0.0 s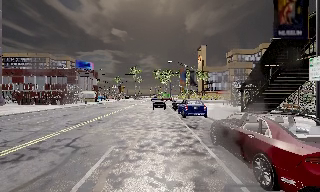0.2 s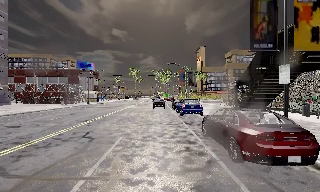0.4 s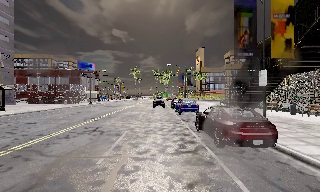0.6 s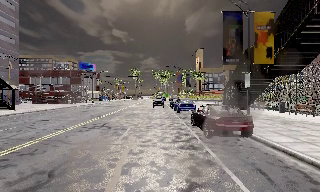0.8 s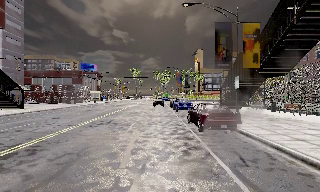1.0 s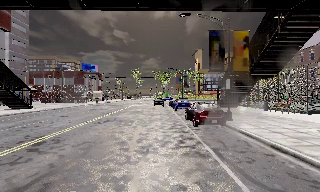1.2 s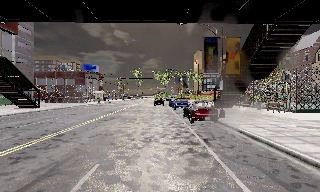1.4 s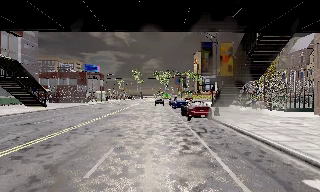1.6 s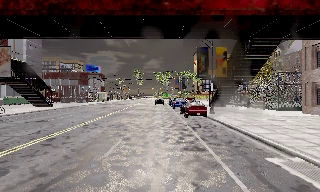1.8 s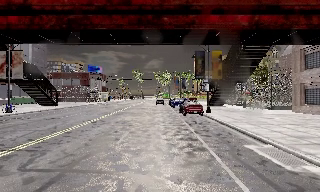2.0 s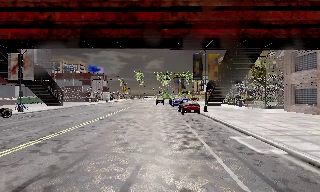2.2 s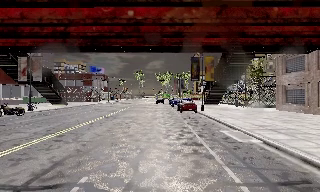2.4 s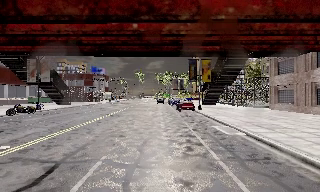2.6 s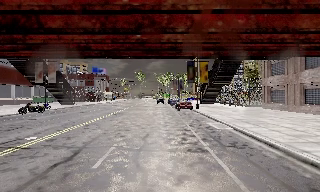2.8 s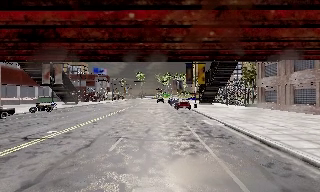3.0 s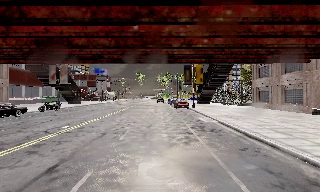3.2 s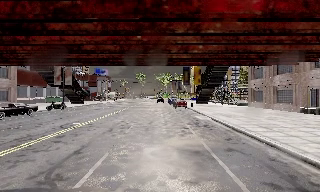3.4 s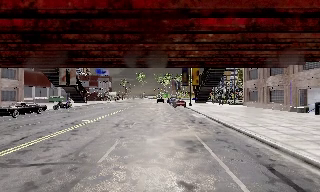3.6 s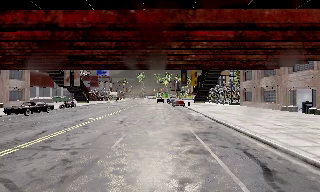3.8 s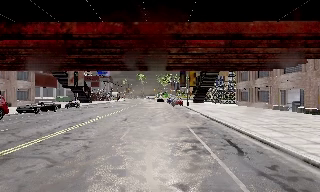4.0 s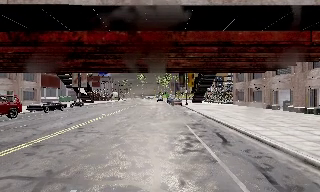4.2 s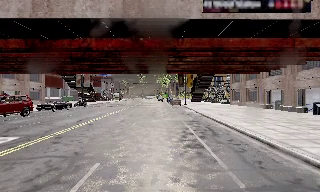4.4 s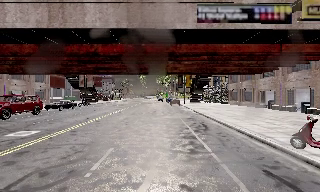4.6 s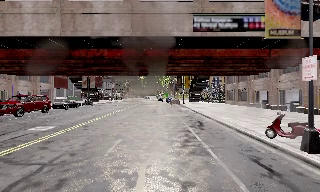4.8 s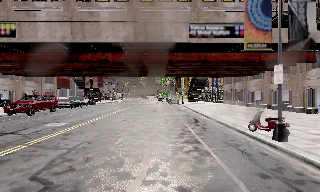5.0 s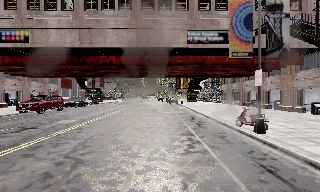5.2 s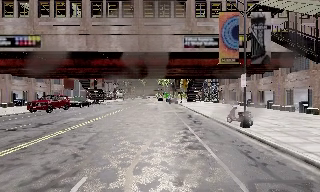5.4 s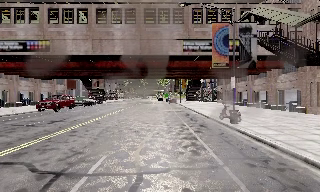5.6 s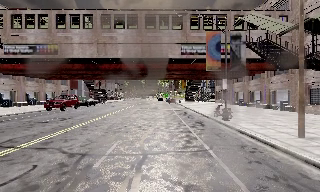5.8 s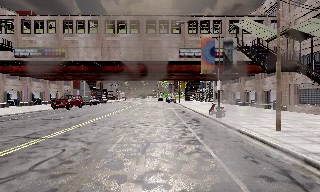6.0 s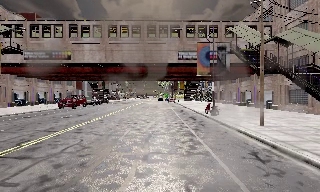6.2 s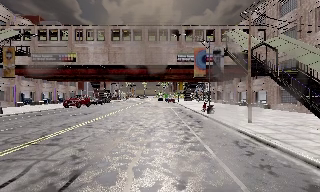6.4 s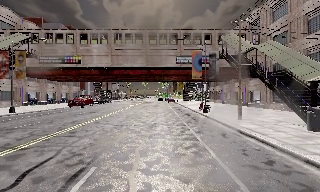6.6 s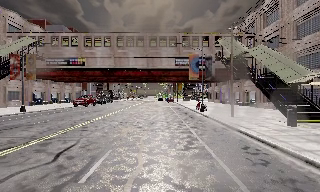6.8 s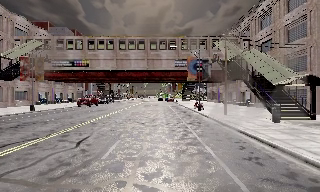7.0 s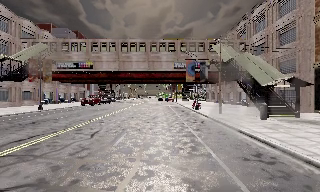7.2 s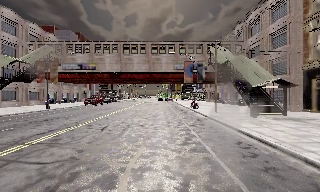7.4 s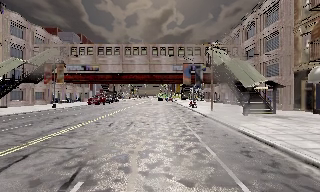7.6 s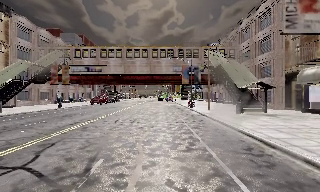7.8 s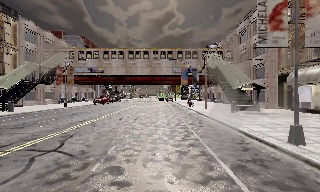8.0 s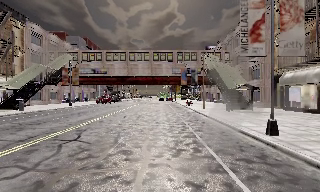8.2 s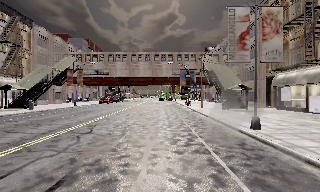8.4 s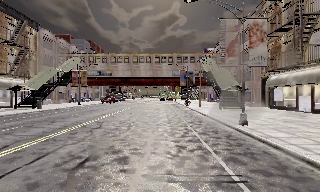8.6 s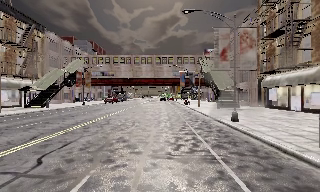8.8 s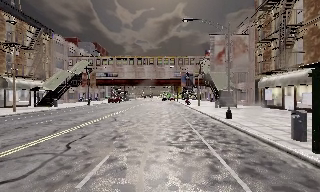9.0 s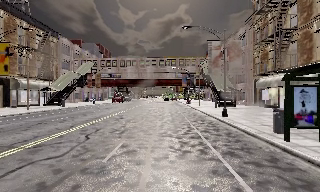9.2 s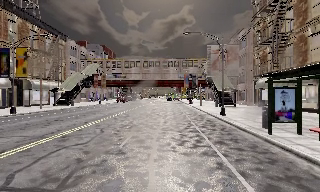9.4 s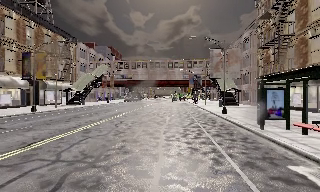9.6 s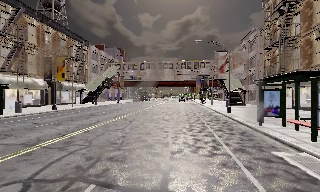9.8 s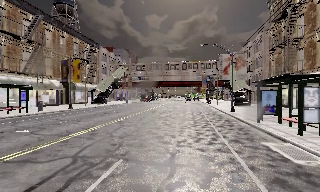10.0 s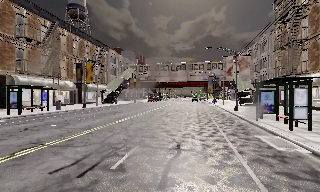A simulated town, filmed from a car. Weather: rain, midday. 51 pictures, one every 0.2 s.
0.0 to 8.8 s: The camera travels backward, about 55 m, so what stands in front gets smaller.
8.8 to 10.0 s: The scene slides to the right, as the camera pans about 10 degrees to its left. It travels backward, about 8 m, so what stands in front gets smaller.
The film runs backward here.
